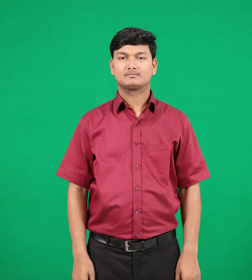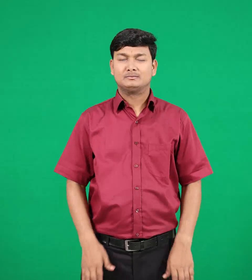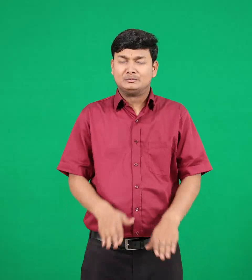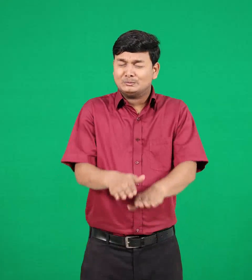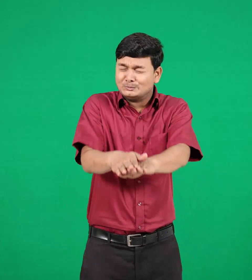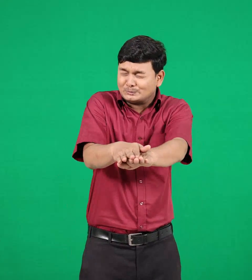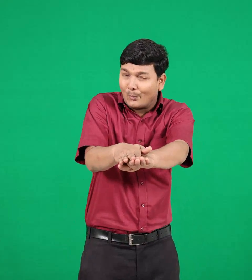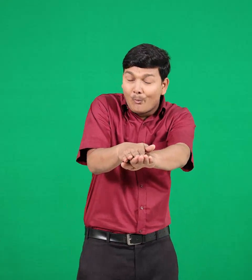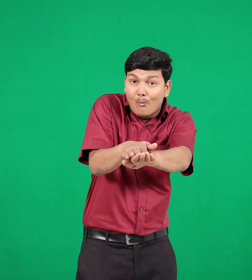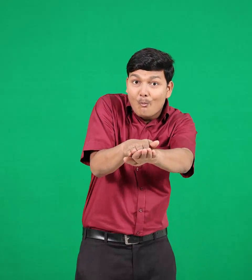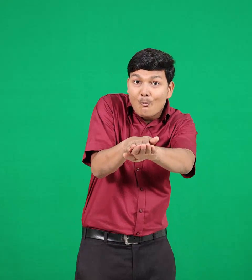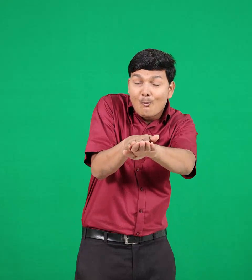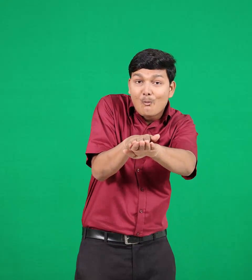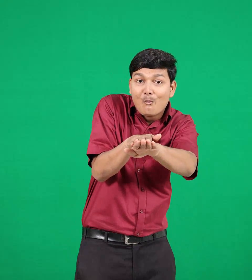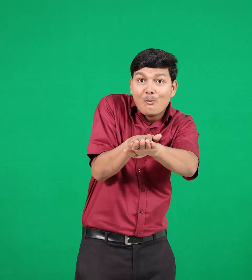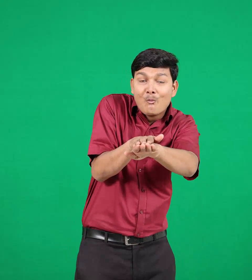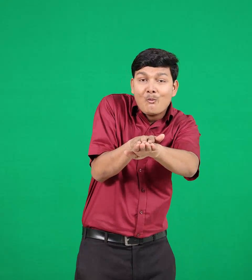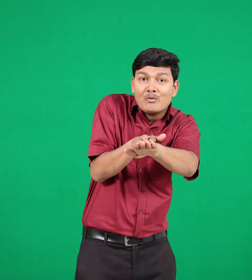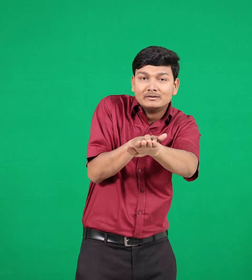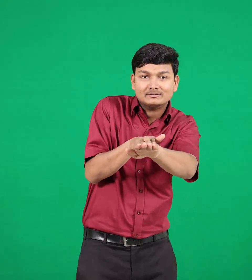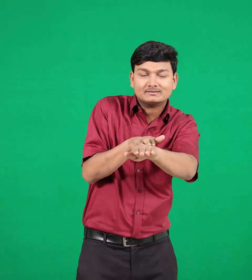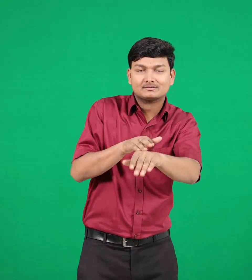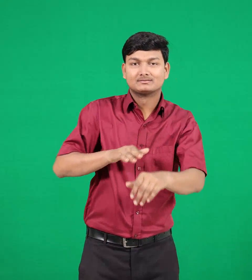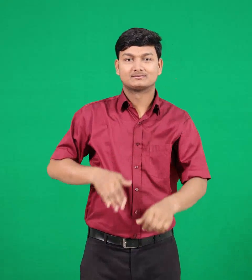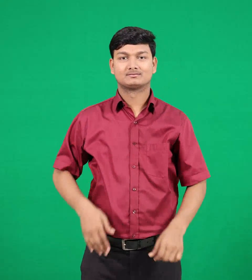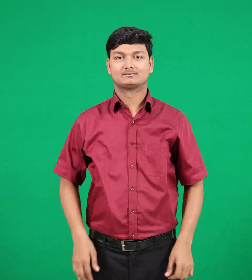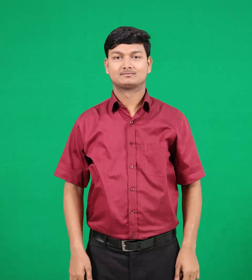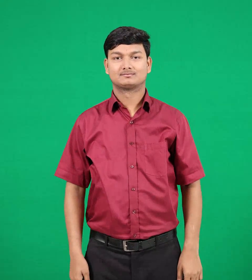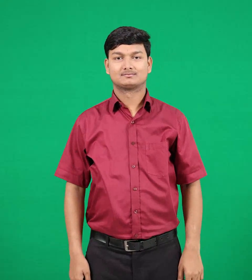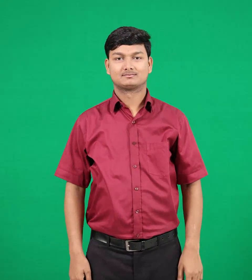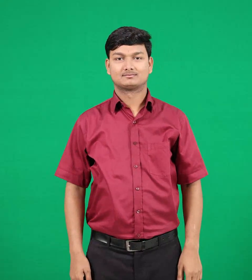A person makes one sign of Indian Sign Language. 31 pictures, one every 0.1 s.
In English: slowly
